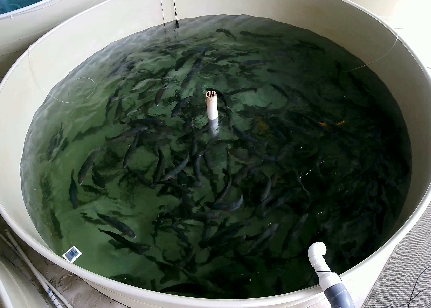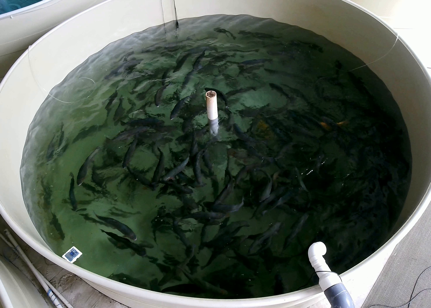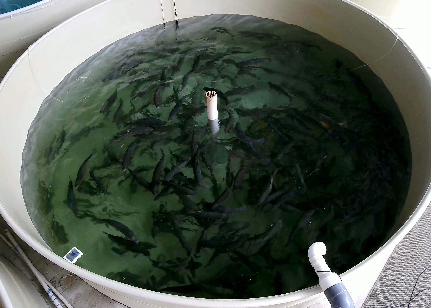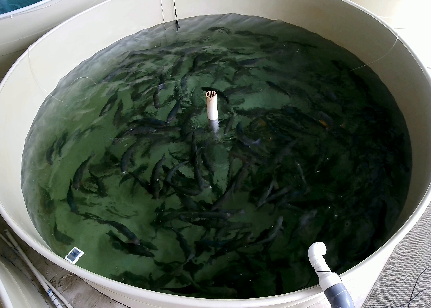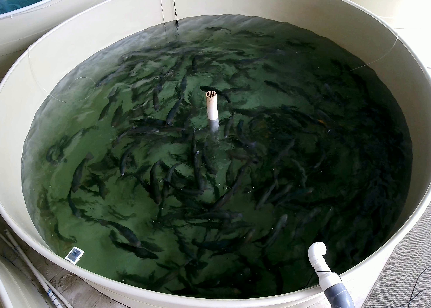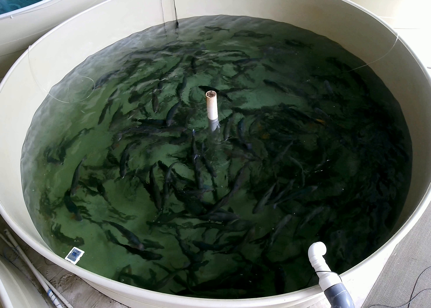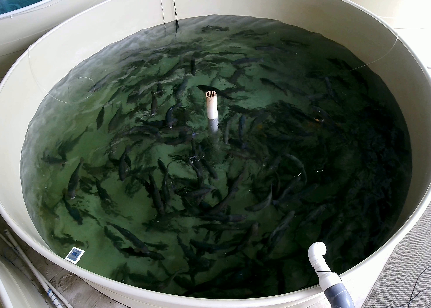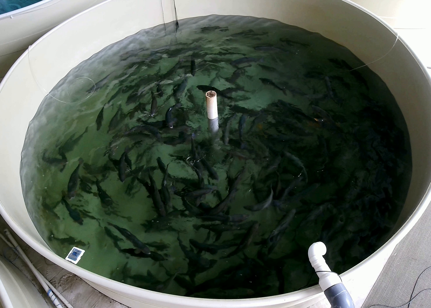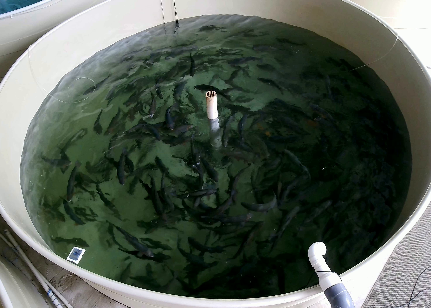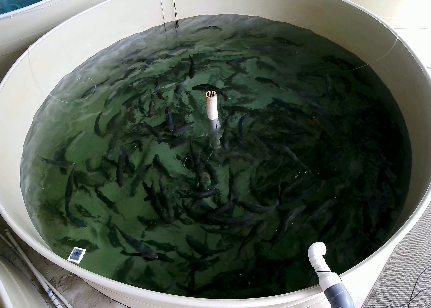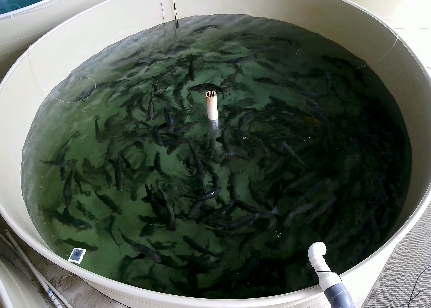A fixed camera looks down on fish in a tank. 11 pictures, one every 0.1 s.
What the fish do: Foraging.
